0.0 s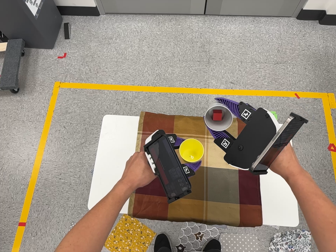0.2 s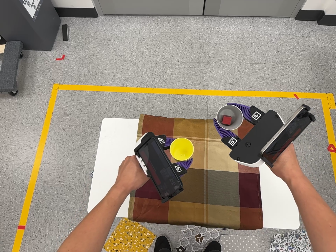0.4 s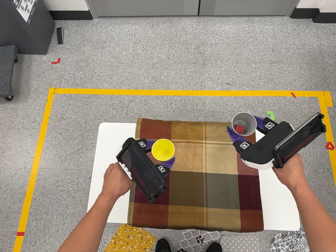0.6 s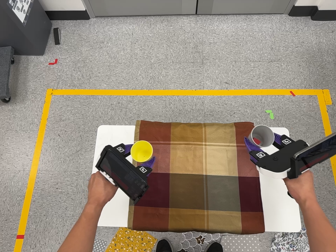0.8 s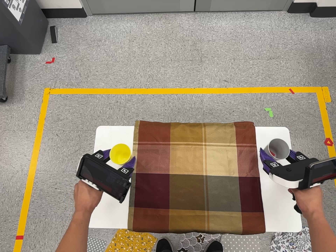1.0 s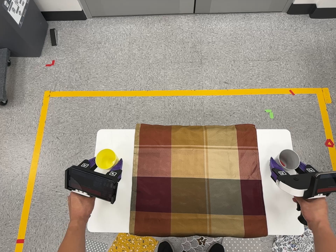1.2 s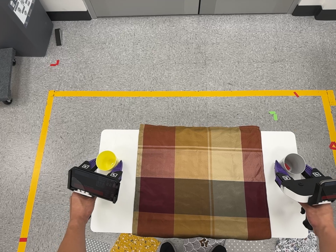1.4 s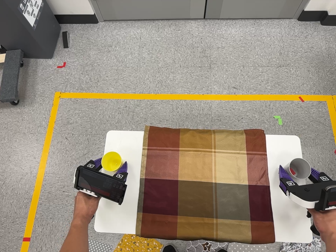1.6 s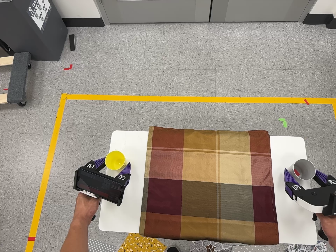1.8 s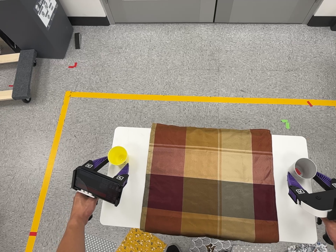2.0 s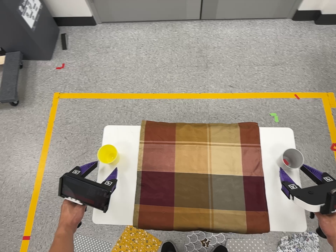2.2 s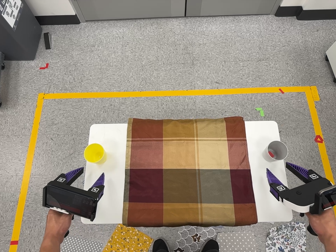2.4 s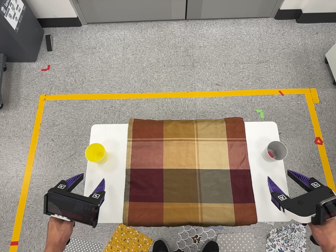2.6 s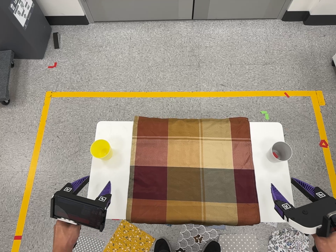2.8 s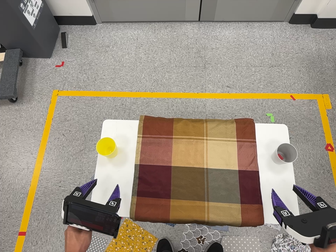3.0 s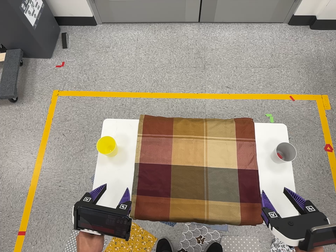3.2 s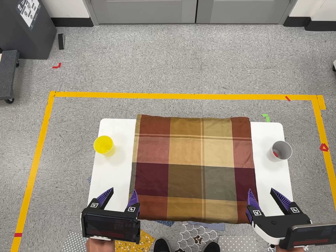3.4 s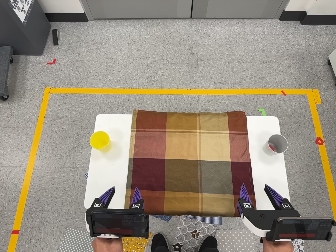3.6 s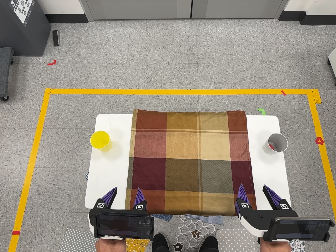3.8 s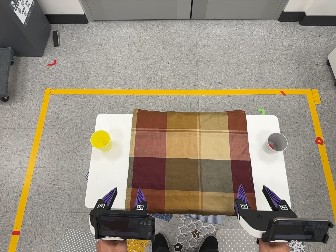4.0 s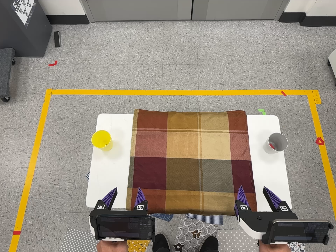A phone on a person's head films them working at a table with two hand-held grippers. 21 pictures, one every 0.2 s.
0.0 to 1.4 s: The camera travels toward the top of its view, about 7 cm, so close, fixed things drift downward.
1.4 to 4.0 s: The camera travels toward the bottom of its view and backward, about 14 cm, so close, fixed things drift upward.
The film runs backward here.
